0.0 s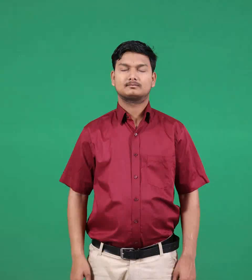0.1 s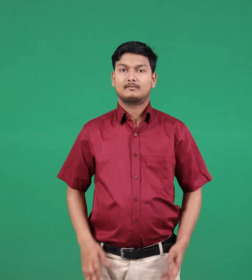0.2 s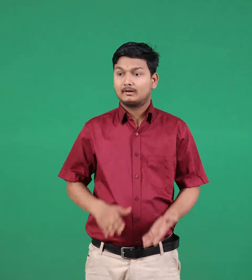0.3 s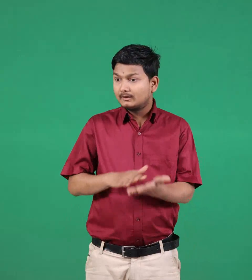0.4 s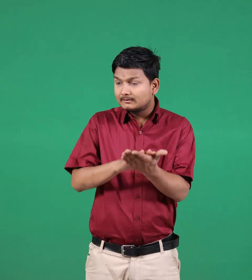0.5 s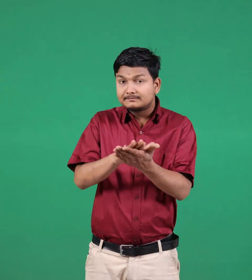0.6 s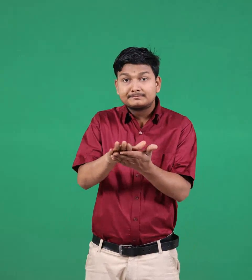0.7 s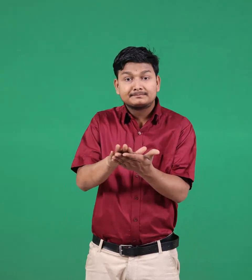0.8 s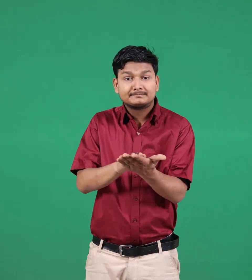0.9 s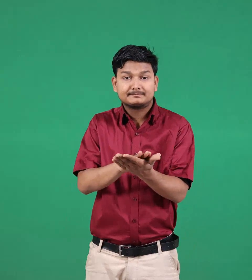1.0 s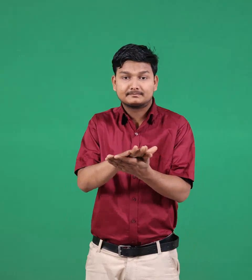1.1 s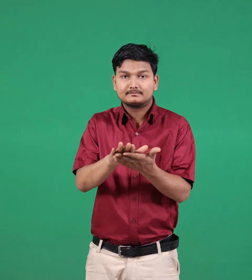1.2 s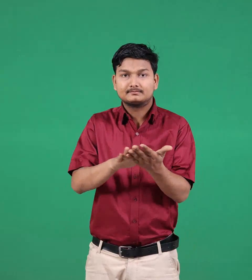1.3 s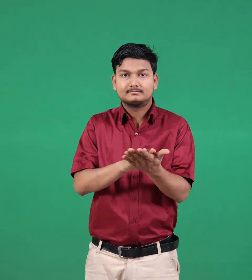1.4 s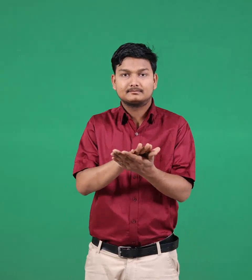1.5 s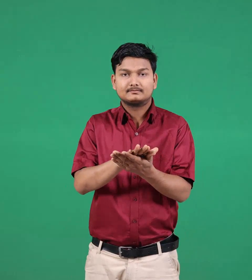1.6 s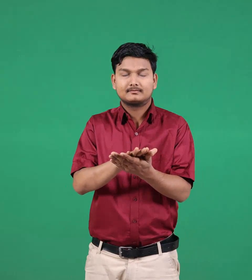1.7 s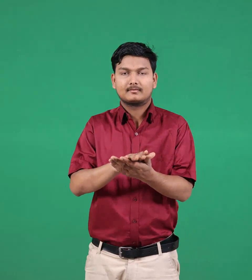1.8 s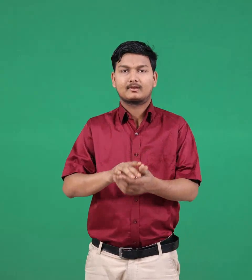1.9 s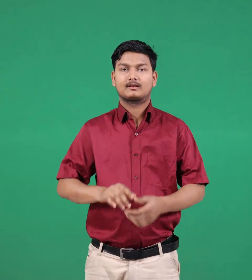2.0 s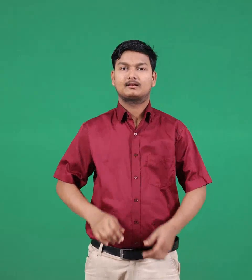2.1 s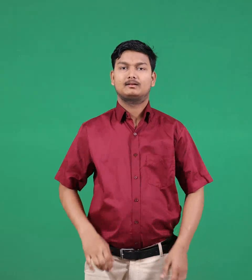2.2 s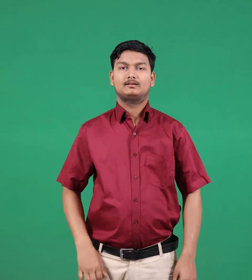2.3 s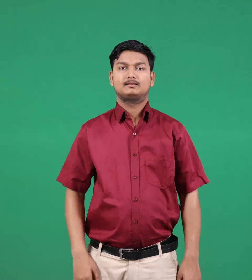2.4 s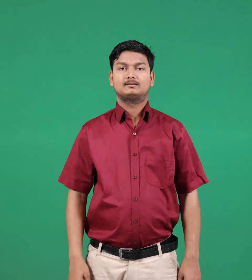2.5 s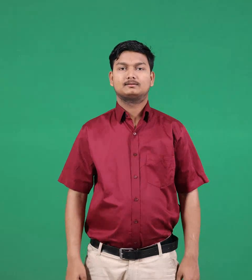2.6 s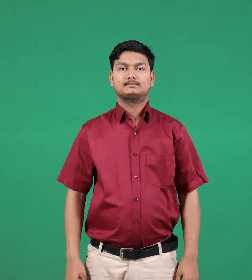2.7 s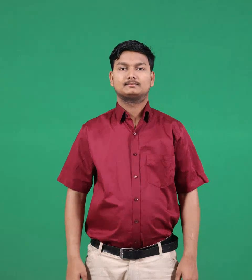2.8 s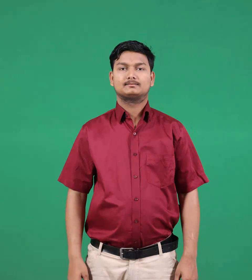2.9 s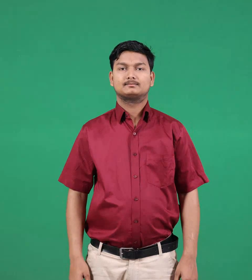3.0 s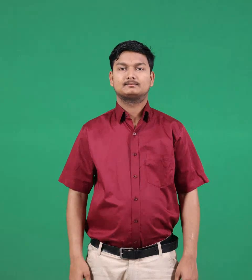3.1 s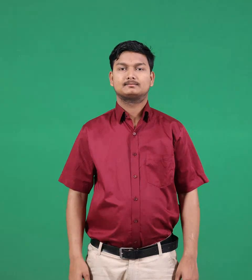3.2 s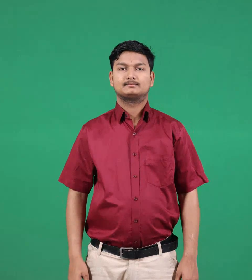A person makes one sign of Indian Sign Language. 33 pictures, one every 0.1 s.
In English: empty
